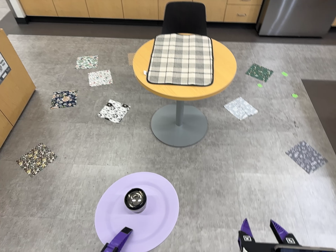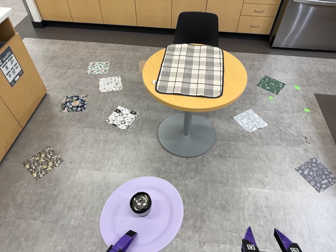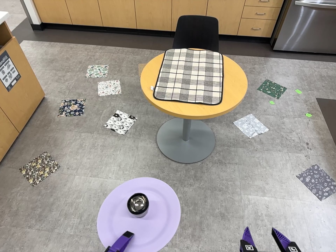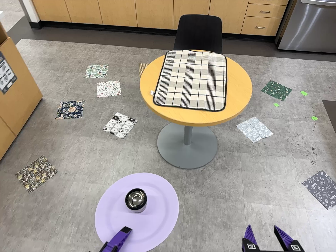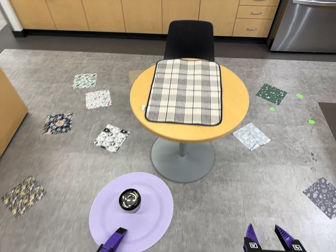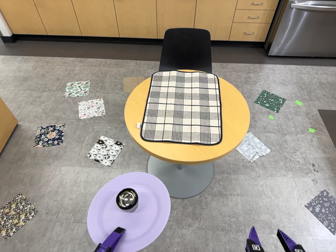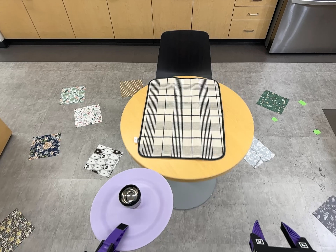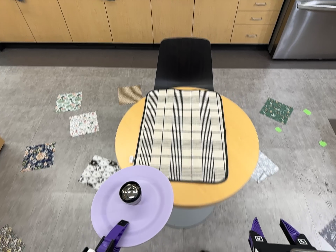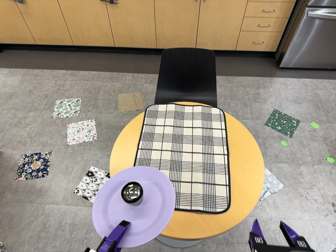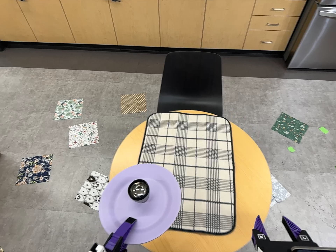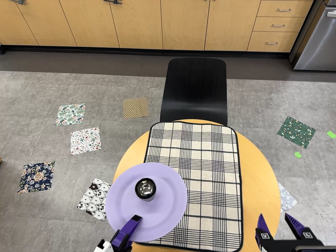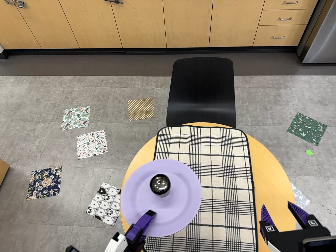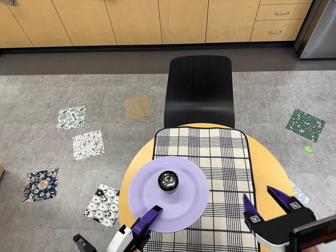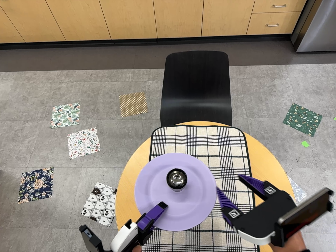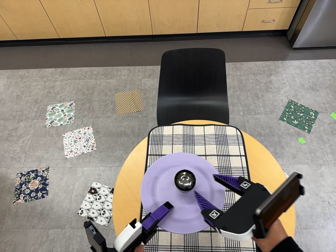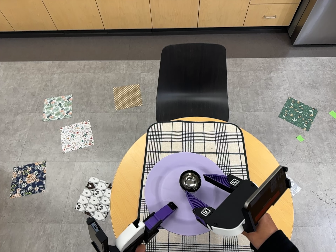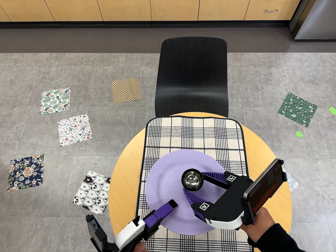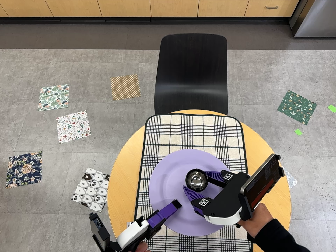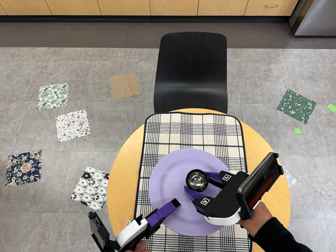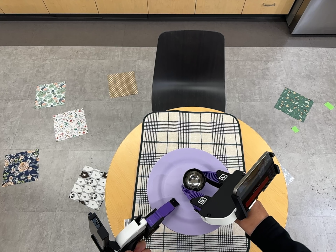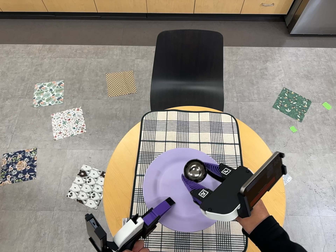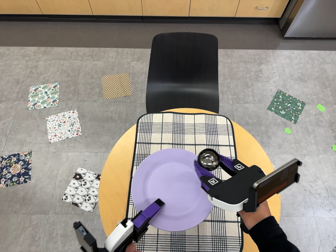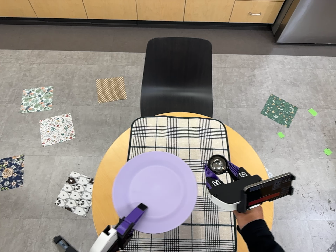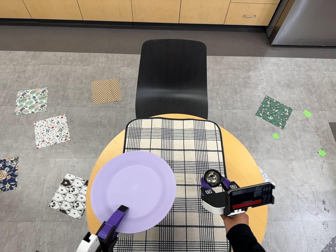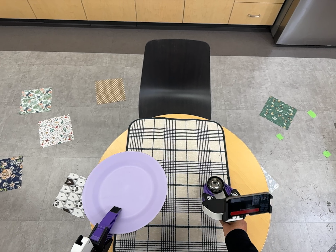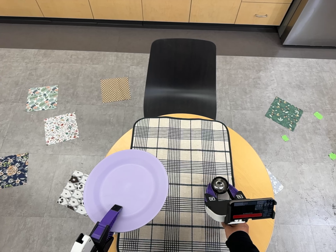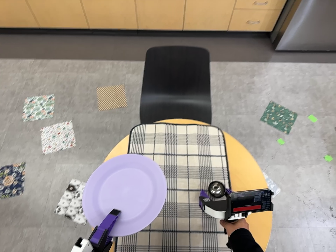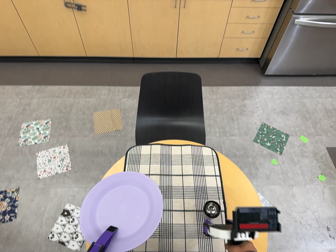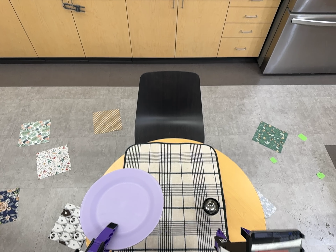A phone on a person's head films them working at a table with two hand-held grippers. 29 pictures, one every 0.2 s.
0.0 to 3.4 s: The camera travels toward the top of its view and forward, about 130 cm, so close, fixed things drift downward. Its aim tips toward the bottom of its view by about 10 degrees.
3.4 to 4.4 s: The camera shifts only a little, or ends up much as it began.
4.4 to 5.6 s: The camera travels backward, about 7 cm, so what stands in front gets smaller.
The film runs forward here.
